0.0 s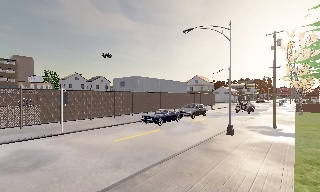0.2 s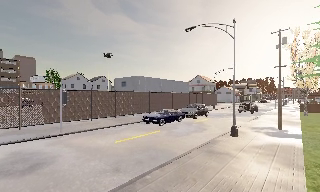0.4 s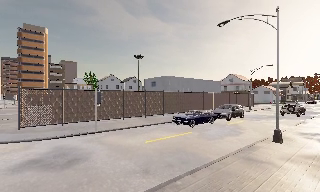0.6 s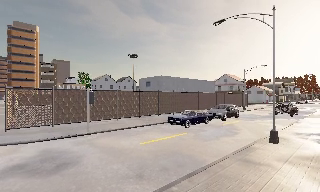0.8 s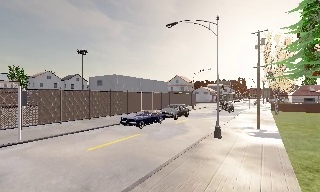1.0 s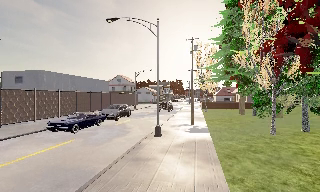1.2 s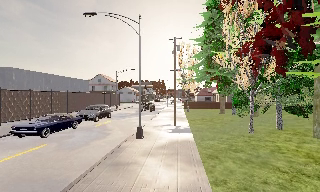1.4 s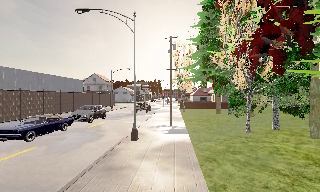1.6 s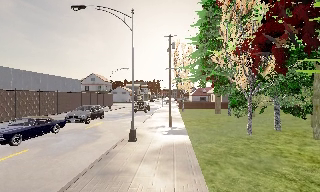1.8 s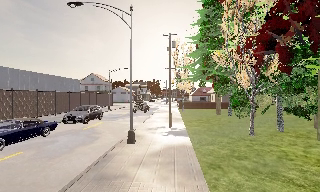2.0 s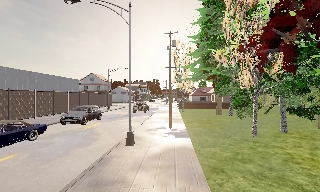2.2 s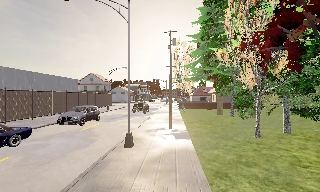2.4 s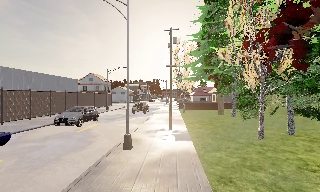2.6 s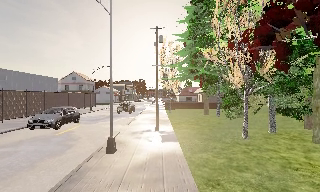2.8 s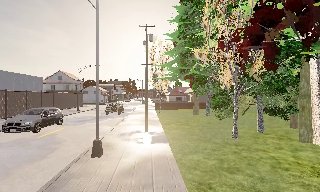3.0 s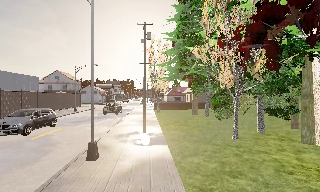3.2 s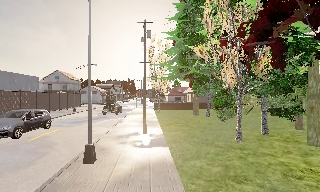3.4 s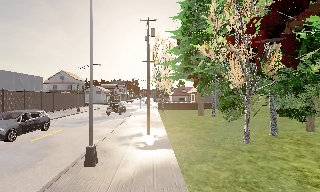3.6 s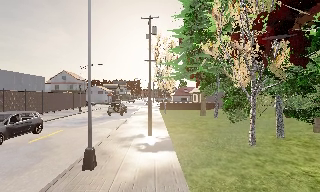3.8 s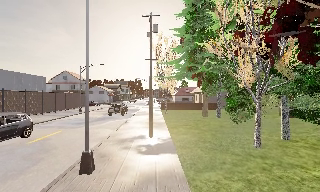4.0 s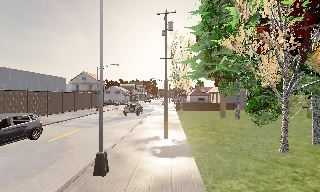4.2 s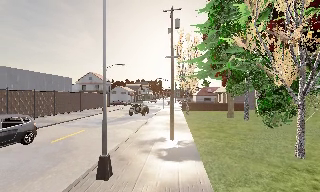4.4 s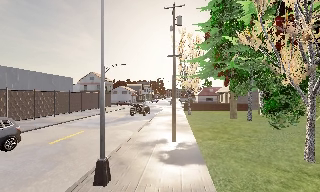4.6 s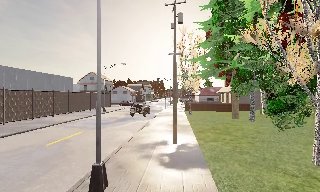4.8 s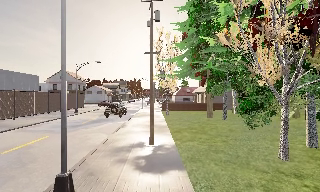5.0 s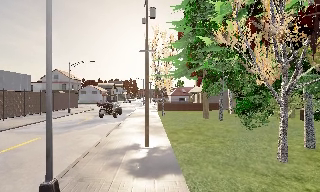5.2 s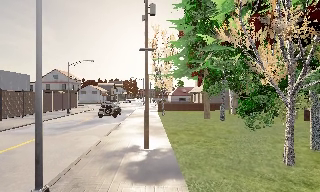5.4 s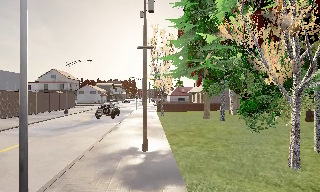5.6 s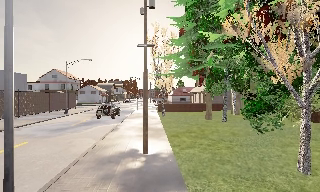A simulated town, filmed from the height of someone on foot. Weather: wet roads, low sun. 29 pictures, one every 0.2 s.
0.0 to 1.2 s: The scene slides to the left, as the camera pans about 35 degrees to its right. It travels forward, about 2 m.
1.2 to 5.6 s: The camera travels forward, about 7 m, so what stands in front looms larger.
The film runs forward here.
